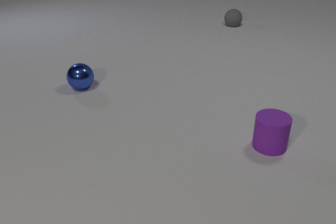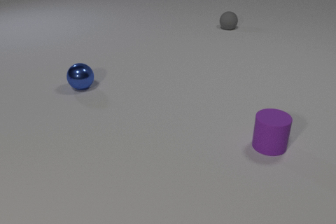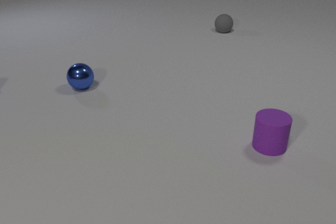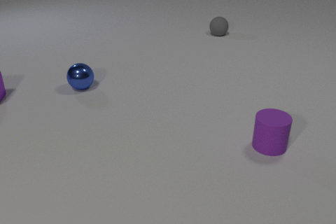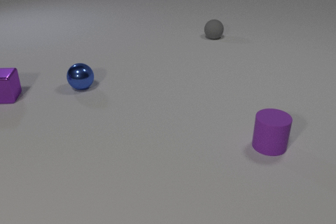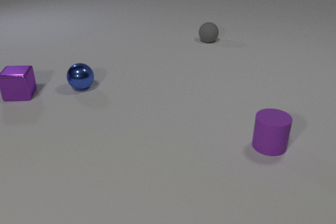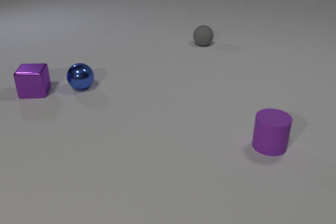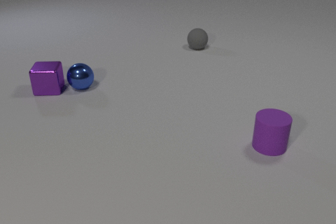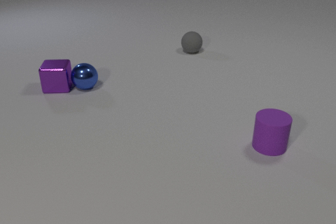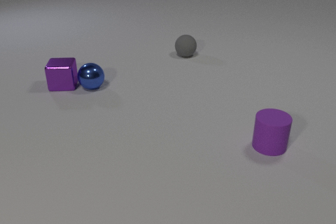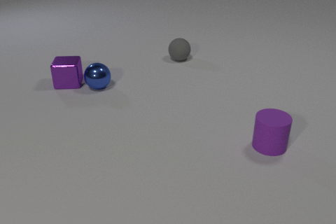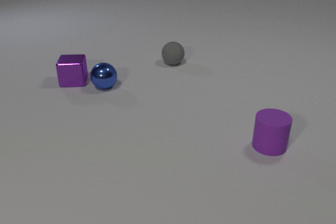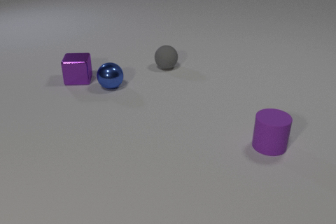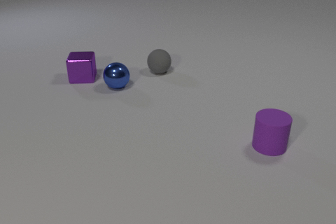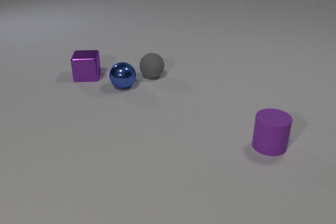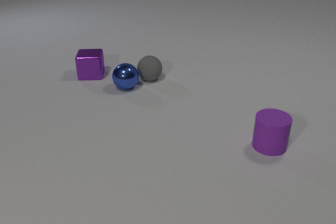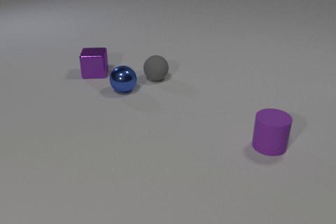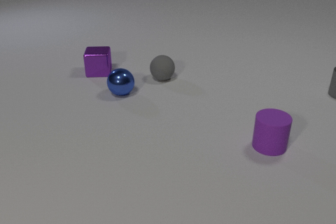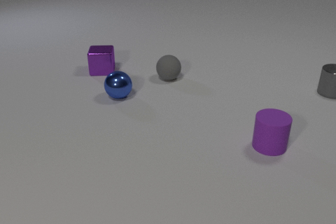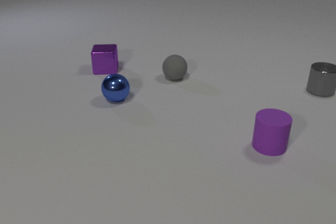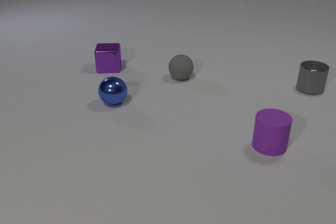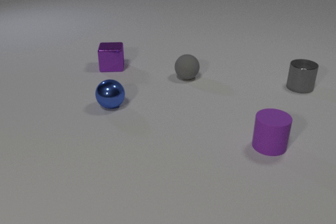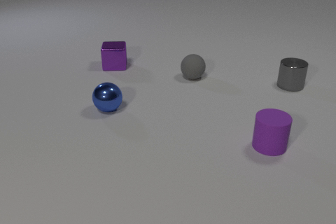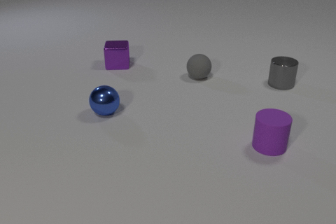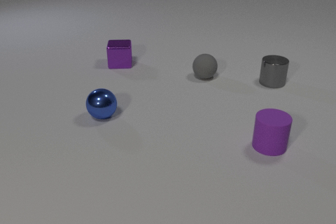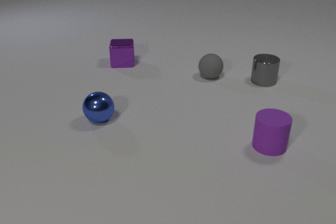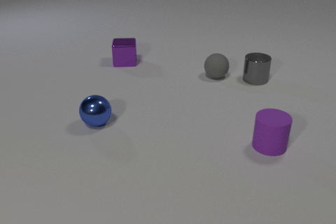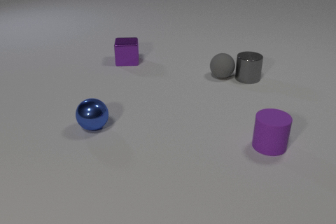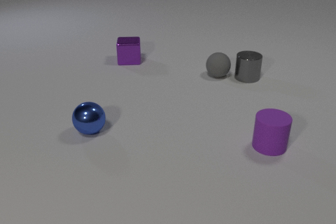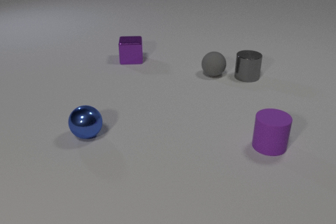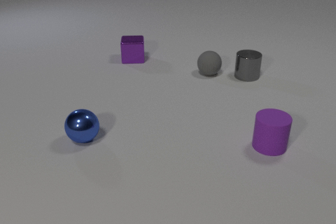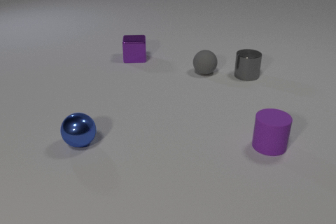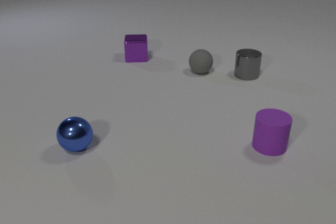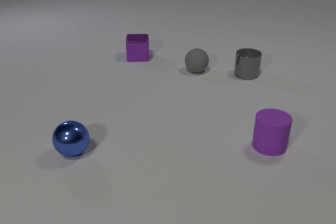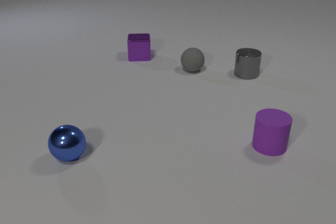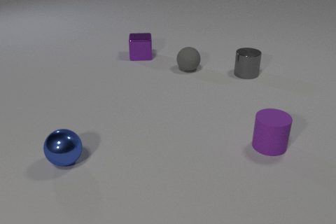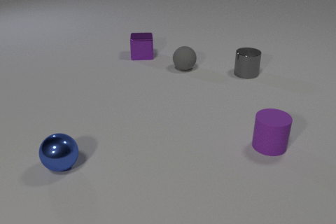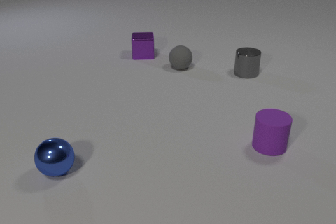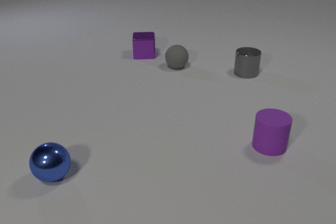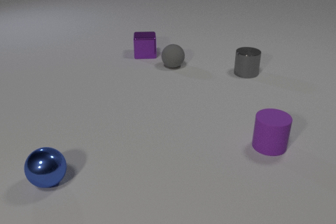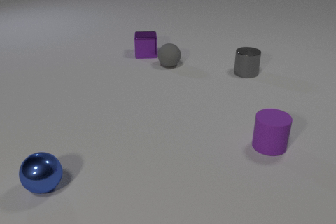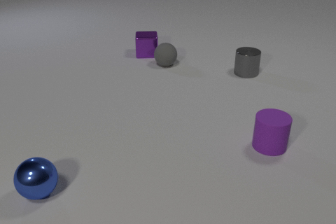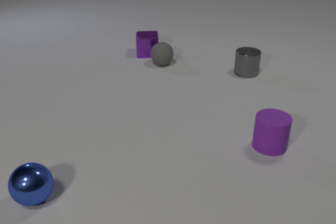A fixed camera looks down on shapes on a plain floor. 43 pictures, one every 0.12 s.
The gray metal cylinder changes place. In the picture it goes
to the left.
The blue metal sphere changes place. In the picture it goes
toward the camera.
0.00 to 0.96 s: The purple metal cube comes in at the left edge, slides to the right. The gray rubber sphere rolls toward the camera and to the left. The purple metal cube and the blue metal sphere collide.
0.96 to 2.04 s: The purple metal cube slides to the right and away from the camera. The blue metal sphere rolls to the right and toward the camera. The gray rubber sphere rolls toward the camera and to the left. The gray metal cylinder comes in at the right edge, slides to the left. The blue metal sphere and the gray rubber sphere collide.
2.04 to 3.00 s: The purple metal cube slides to the right and away from the camera. The blue metal sphere rolls toward the camera and to the left. The gray rubber sphere rolls to the right. The gray metal cylinder slides to the left.
3.00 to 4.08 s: The purple metal cube slides to the right and away from the camera. The blue metal sphere rolls toward the camera and to the left. The gray rubber sphere rolls to the left and away from the camera. The gray metal cylinder slides to the left and away from the camera. The gray rubber sphere and the gray metal cylinder collide.
4.08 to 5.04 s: The purple metal cube slides to the right and away from the camera. The blue metal sphere rolls toward the camera and to the left. The gray rubber sphere rolls to the left and away from the camera.
Are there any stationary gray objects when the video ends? yes.
Are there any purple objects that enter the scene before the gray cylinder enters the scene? yes.
How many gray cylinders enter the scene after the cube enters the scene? 1.
